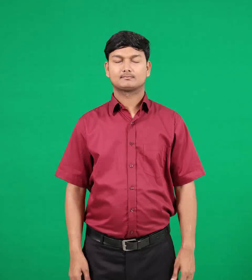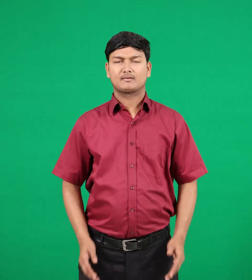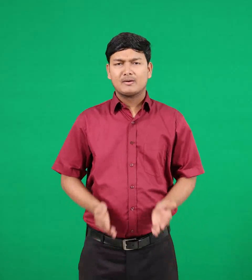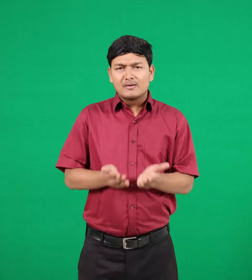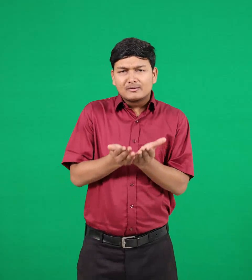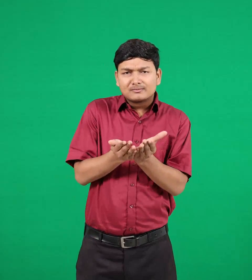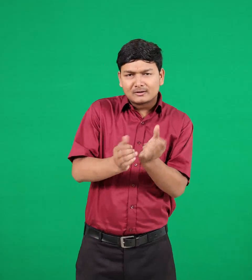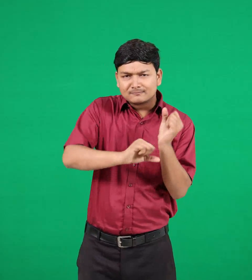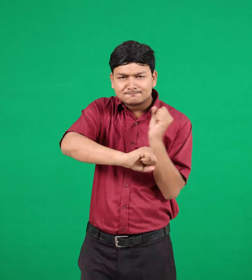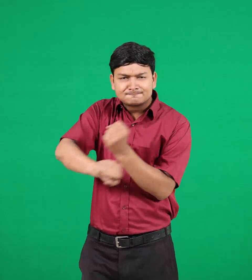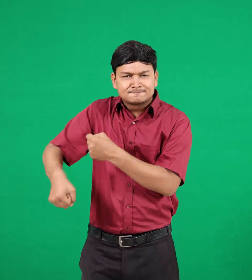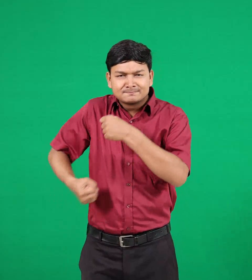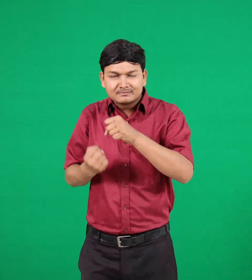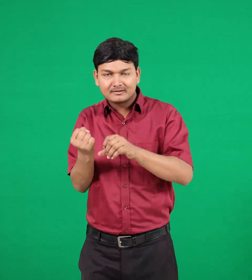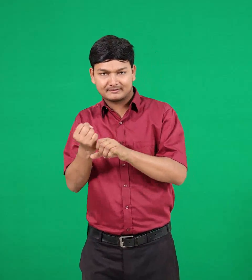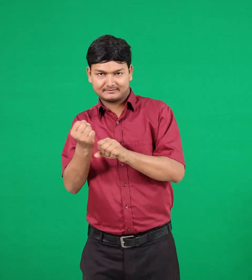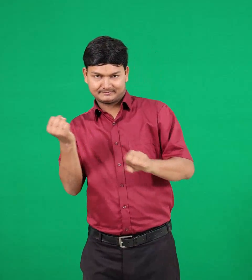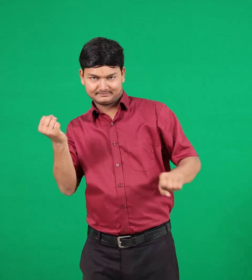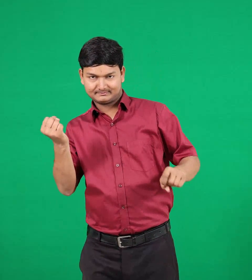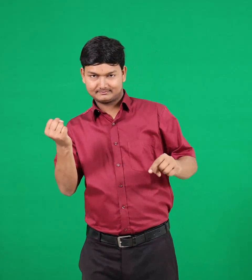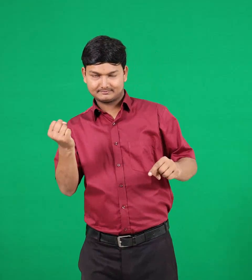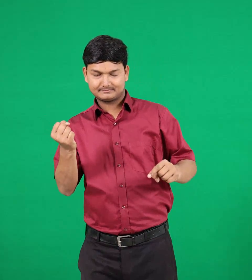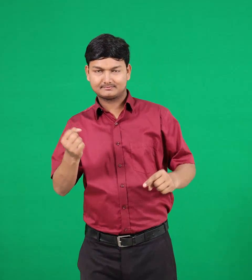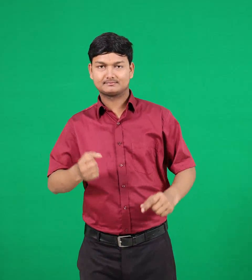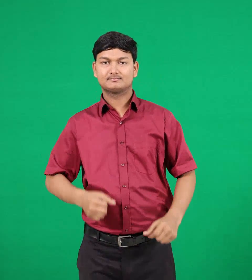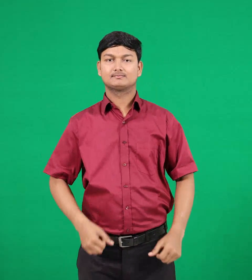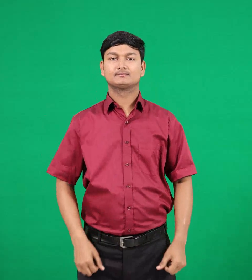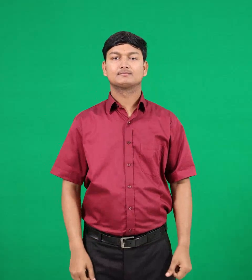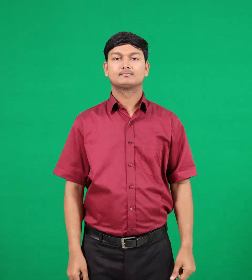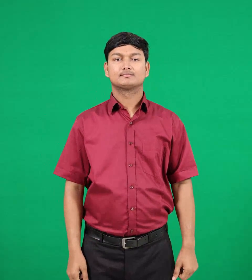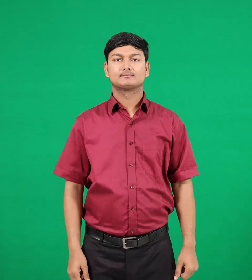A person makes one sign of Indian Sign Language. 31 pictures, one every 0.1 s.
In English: paddle & oar
